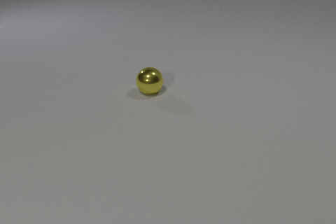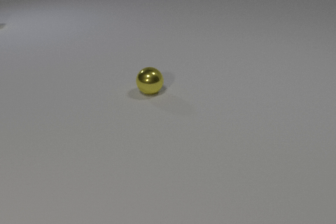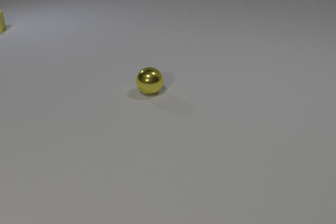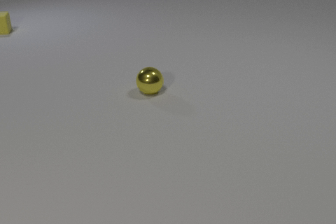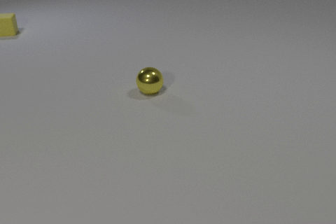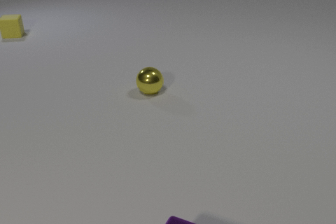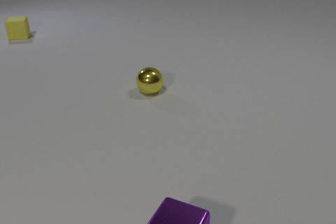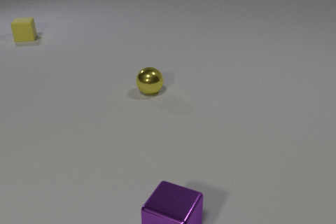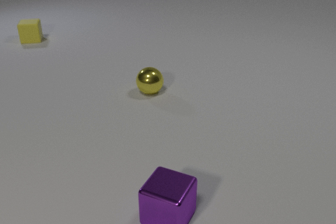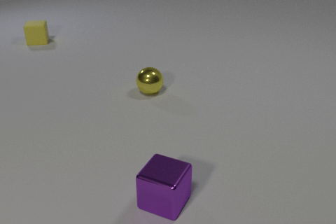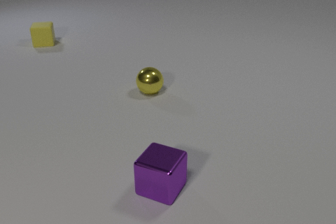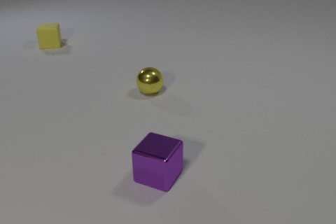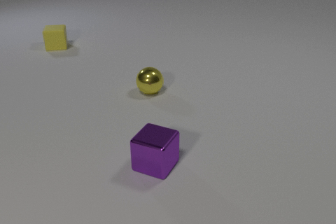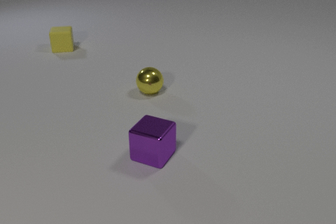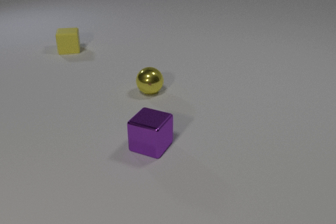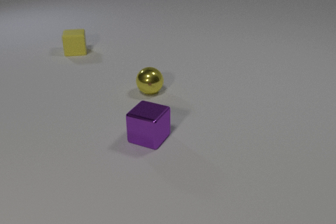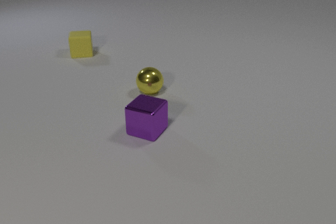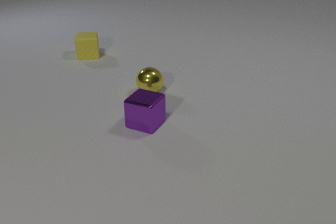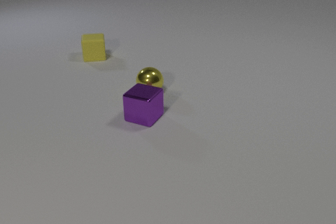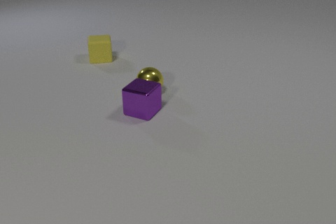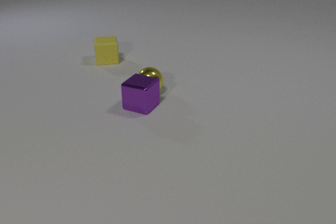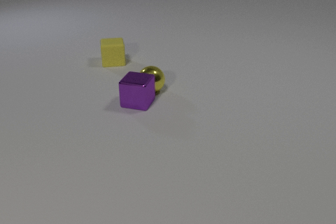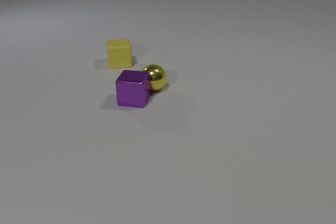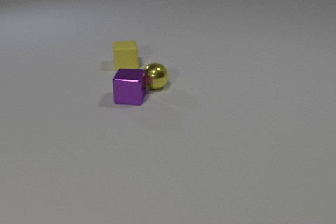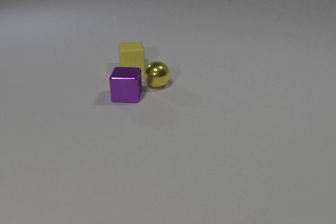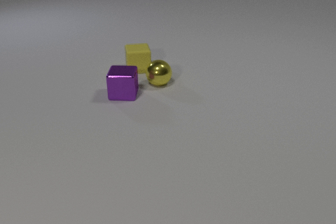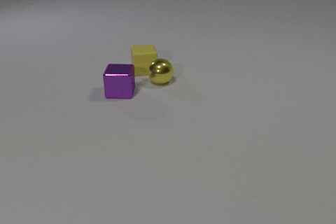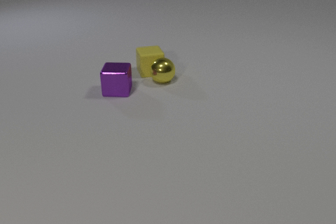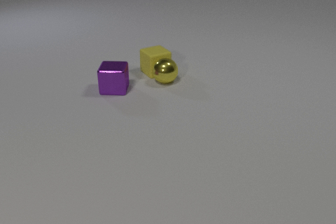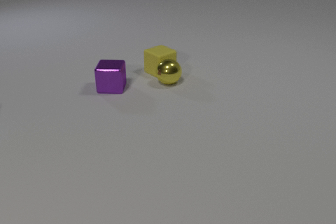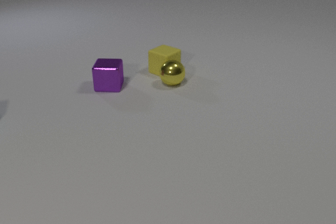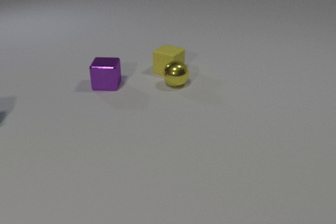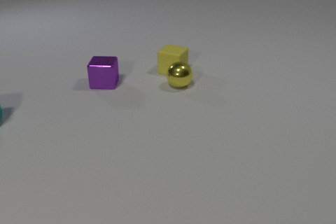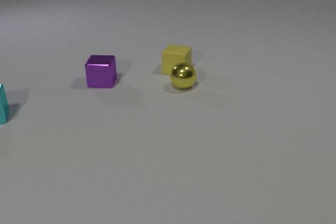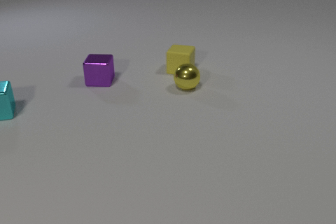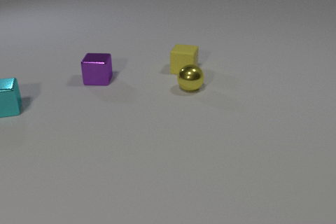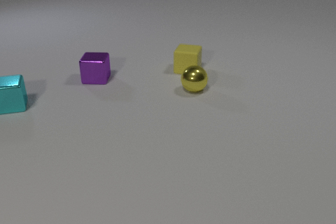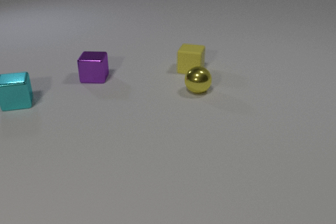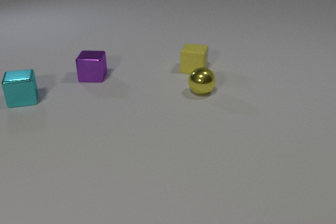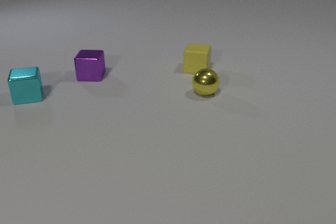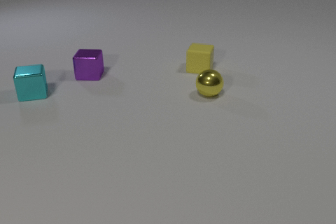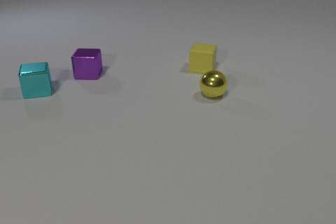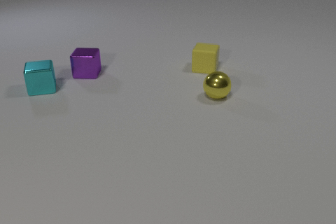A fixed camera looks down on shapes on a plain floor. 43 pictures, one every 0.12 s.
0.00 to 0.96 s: The purple metal cube comes in at the bottom edge, slides away from the camera. The yellow rubber cube comes in at the left edge, slides toward the camera and to the right.
0.96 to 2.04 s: The purple metal cube slides away from the camera. The yellow rubber cube slides toward the camera and to the right.
2.04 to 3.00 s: The purple metal cube slides away from the camera, spins counterclockwise seen from above by about 15 degrees, its near face sliding to the right. The yellow metal sphere rolls away from the camera and to the right. The yellow rubber cube slides to the right and toward the camera. The purple metal cube and the yellow metal sphere collide.
3.00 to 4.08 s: The purple metal cube slides away from the camera and to the left. The yellow metal sphere rolls to the right. The cyan metal cube comes in at the left edge, slides to the right and away from the camera. The yellow rubber cube slides to the right, spins so that its near face slides to the right, counterclockwise seen from above. The yellow metal sphere and the yellow rubber cube collide.
4.08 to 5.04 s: The purple metal cube slides away from the camera and to the left. The yellow metal sphere rolls to the right and toward the camera. The cyan metal cube slides to the right and away from the camera. The yellow rubber cube slides to the right.
How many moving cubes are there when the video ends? 3.
What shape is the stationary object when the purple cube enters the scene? sphere.
What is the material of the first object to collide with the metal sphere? metal.
